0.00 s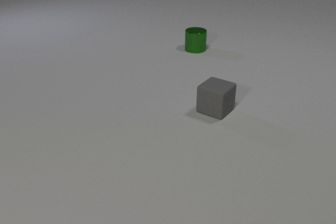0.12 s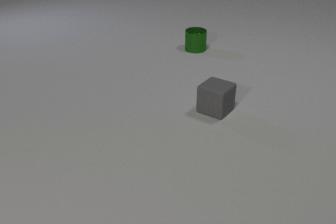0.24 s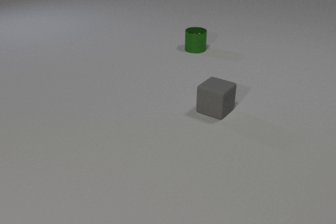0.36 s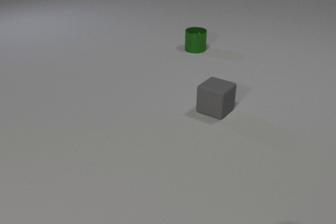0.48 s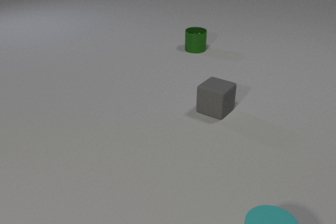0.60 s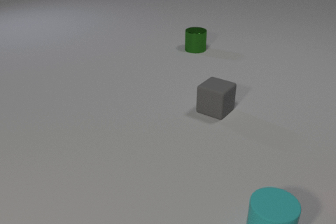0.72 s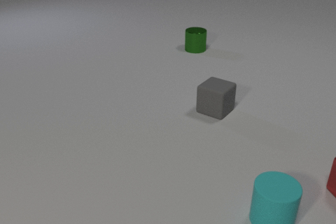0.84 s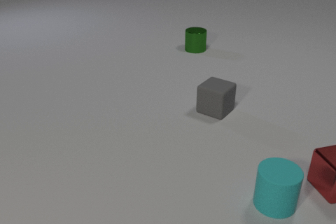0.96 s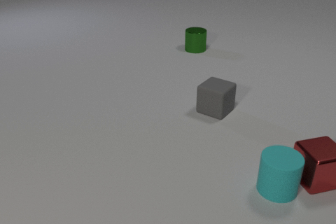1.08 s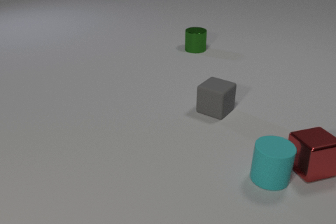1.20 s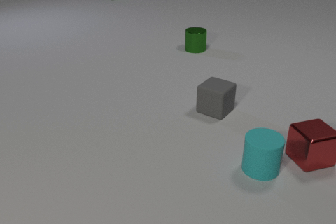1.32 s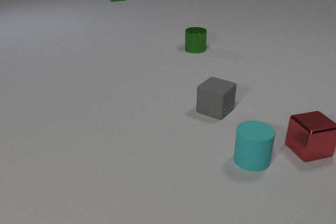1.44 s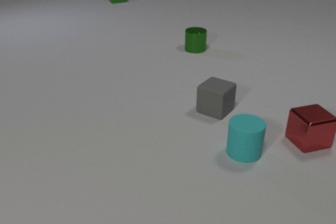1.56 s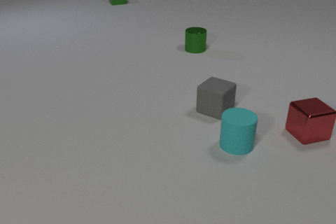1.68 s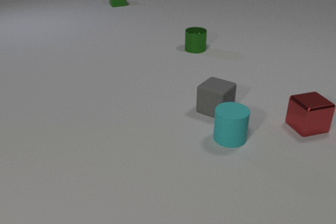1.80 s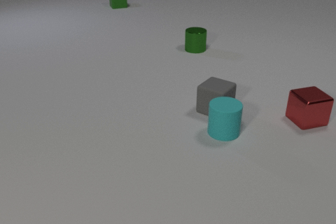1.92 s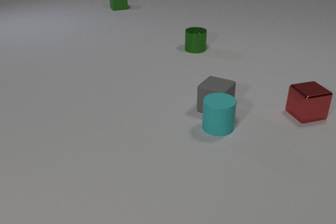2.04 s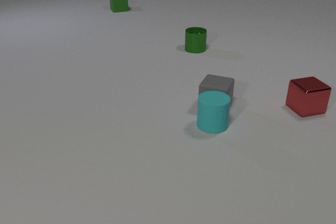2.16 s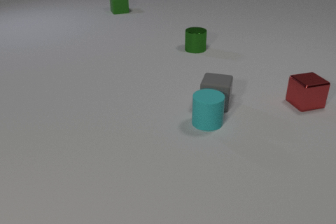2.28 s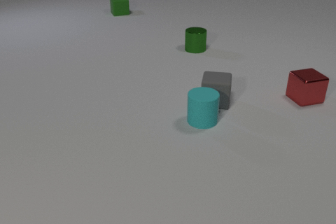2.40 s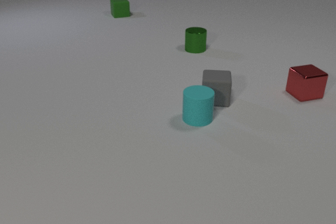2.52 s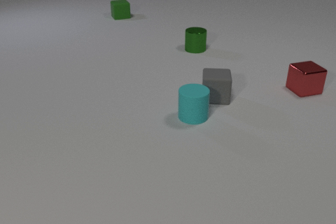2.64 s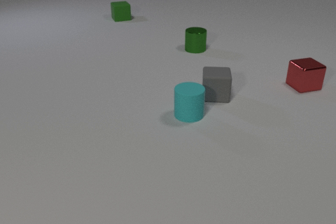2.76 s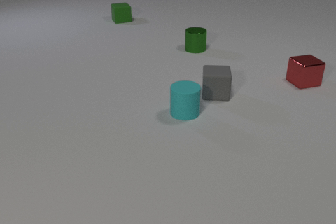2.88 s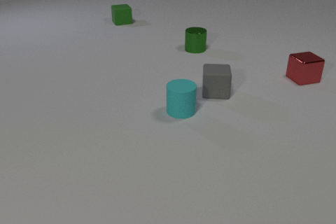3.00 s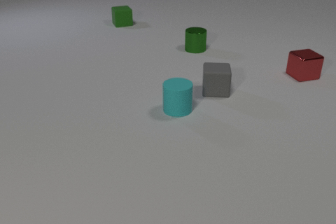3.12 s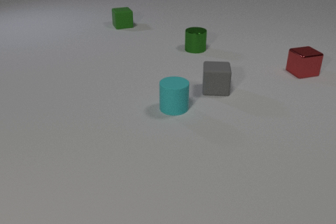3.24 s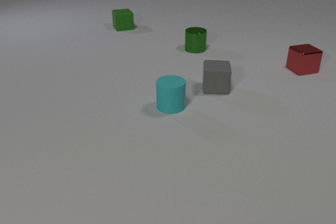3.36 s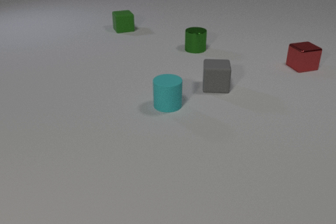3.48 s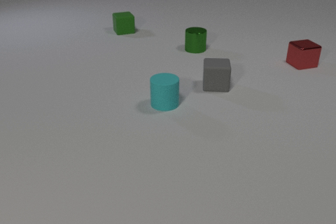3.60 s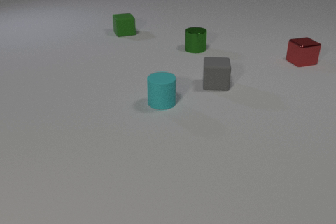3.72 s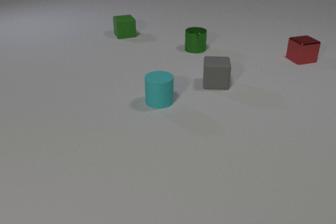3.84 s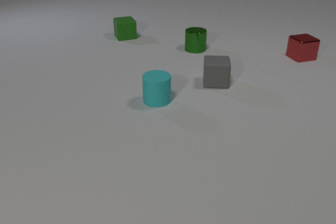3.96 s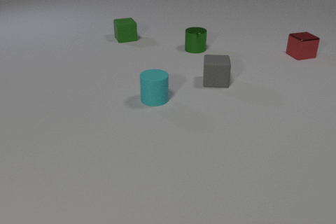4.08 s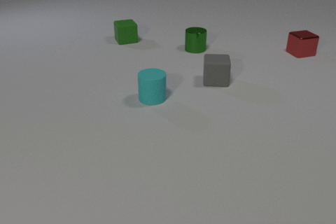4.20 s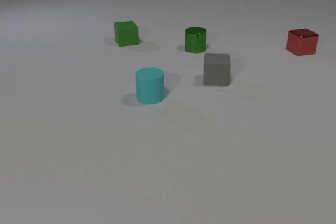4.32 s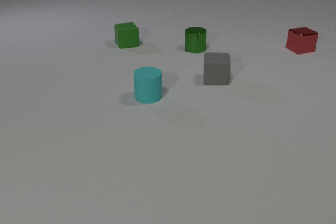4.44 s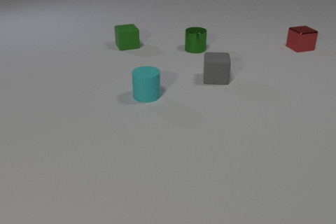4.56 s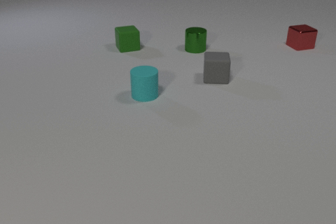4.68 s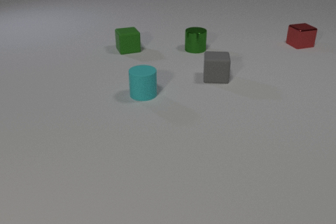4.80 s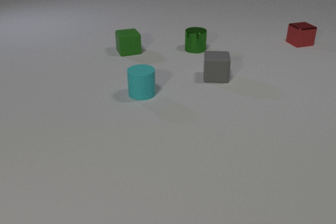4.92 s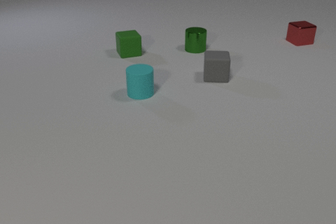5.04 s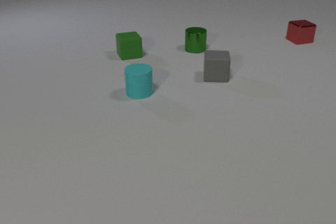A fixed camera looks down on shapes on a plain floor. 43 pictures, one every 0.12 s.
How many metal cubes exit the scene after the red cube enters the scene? 0.
Are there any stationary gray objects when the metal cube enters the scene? yes.
Are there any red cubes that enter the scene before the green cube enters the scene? yes.
0.00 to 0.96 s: The red metal cube comes in at the right edge, slides to the left. The cyan rubber cylinder comes in at the bottom edge, slides away from the camera.
0.96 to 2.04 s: The red metal cube slides away from the camera. The cyan rubber cylinder slides away from the camera and to the left. The gray rubber cube slides away from the camera. The green rubber cube comes in at the top edge, slides toward the camera. The red metal cube and the cyan rubber cylinder collide. The cyan rubber cylinder and the gray rubber cube collide.
2.04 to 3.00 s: The red metal cube slides away from the camera. The cyan rubber cylinder slides to the left and away from the camera. The gray rubber cube slides away from the camera. The green rubber cube slides toward the camera.
3.00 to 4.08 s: The red metal cube slides away from the camera. The cyan rubber cylinder slides to the left and away from the camera. The gray rubber cube slides away from the camera. The green rubber cube slides toward the camera.
4.08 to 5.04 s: The red metal cube slides away from the camera. The cyan rubber cylinder slides away from the camera and to the left. The gray rubber cube slides away from the camera. The green rubber cube slides toward the camera.
